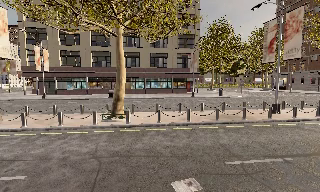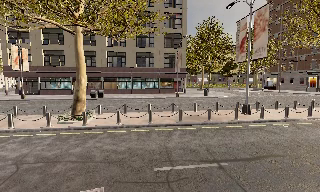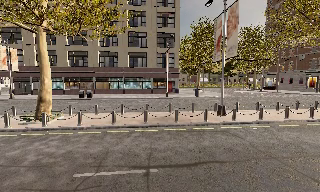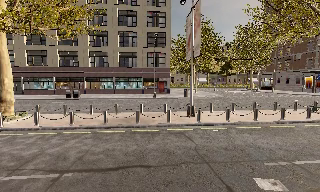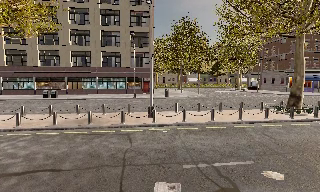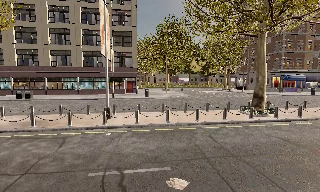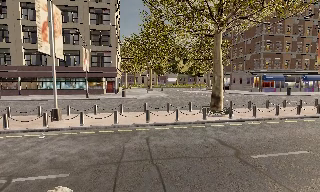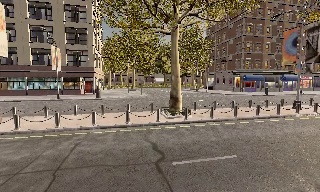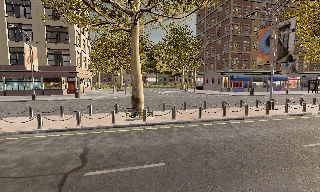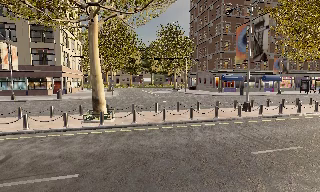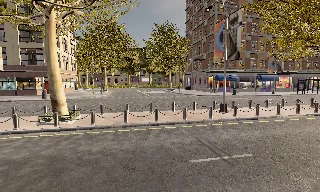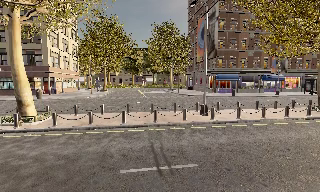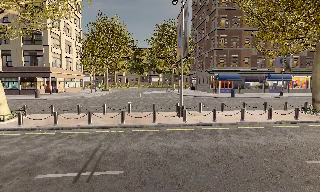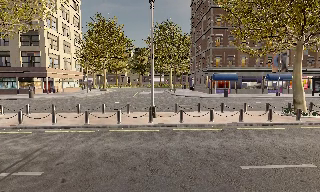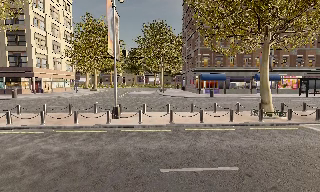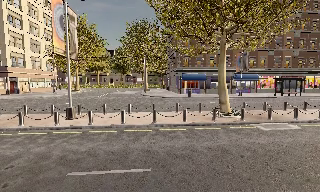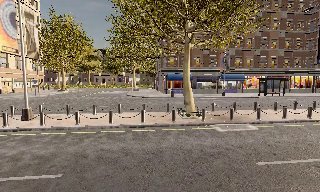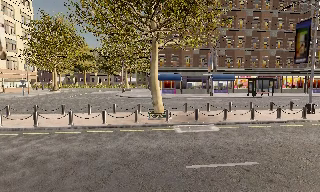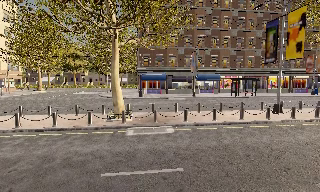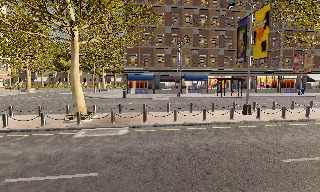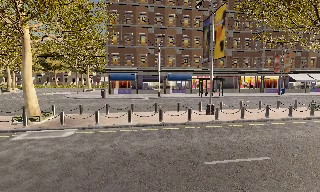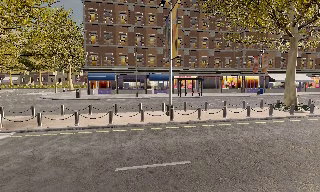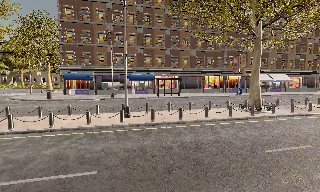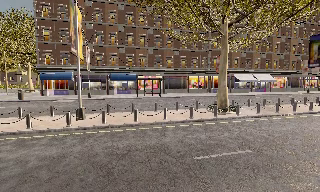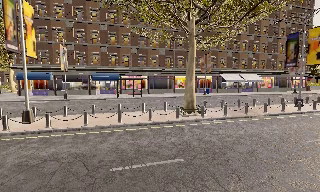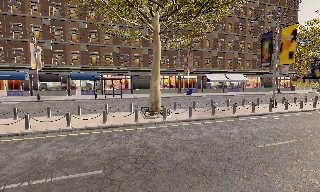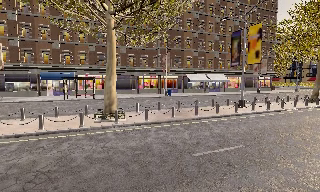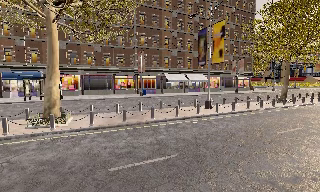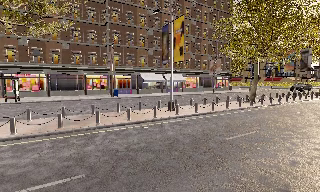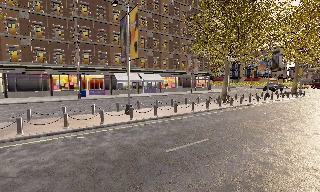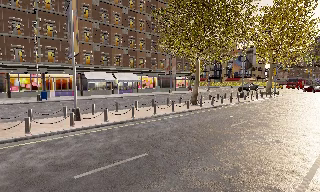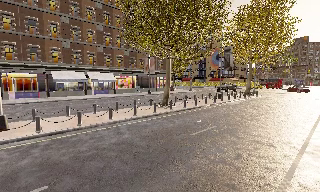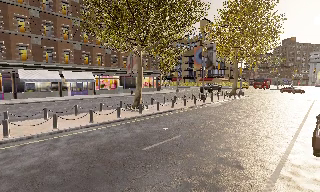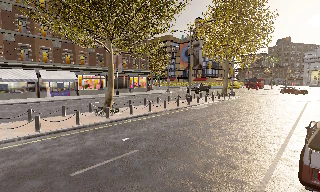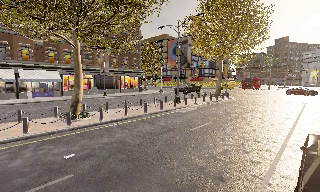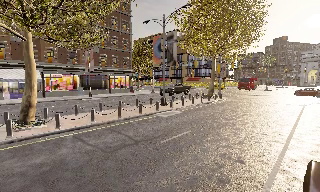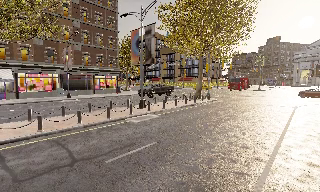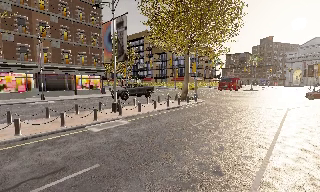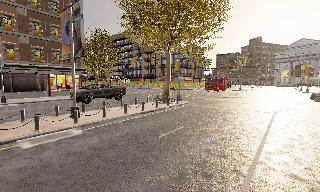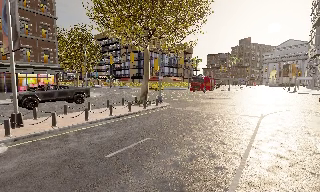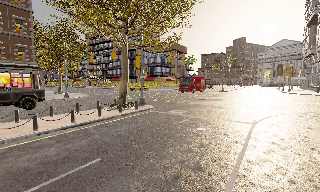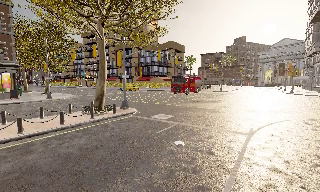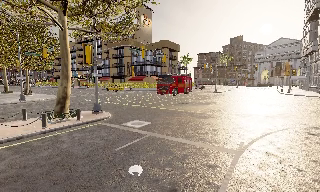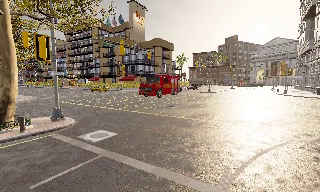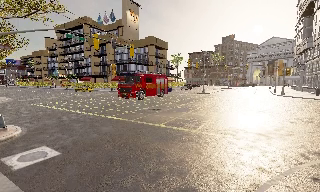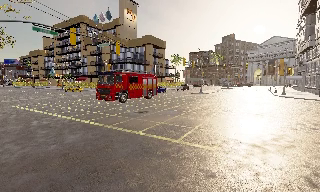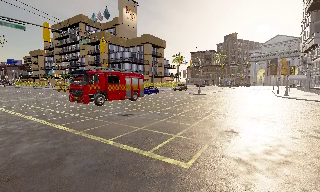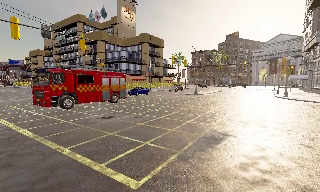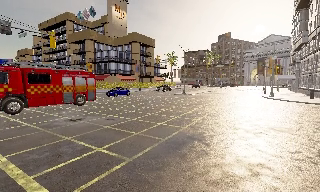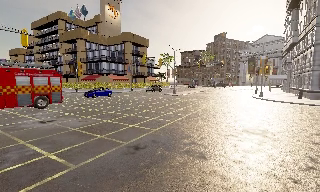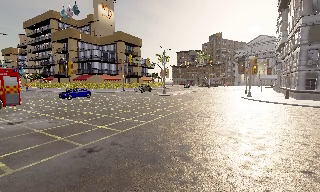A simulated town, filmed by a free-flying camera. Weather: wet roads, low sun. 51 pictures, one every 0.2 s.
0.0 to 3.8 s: The camera travels to its right, about 40 m, so close, fixed things drift to the left.
3.8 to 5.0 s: The camera pans to its right, which is clockwise from overhead, by about 10 degrees. It travels to its right, about 14 m, so close, fixed things drift to the left.
5.0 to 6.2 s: The camera pans to its right, which is clockwise from overhead, by about 25 degrees. It travels to its right and forward, about 14 m, so close, fixed things drift to the left.
6.2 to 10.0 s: The camera pans to its right, which is clockwise from overhead, by about 15 degrees. It travels forward and to its right, about 35 m, so what stands in front looms larger.
The film runs forward here.
